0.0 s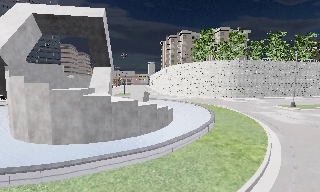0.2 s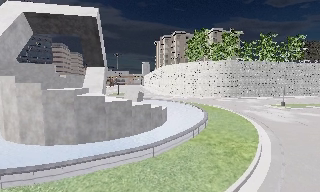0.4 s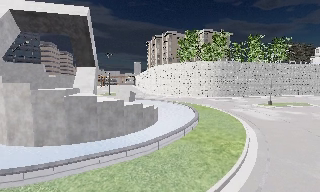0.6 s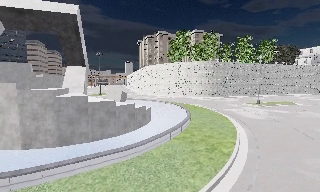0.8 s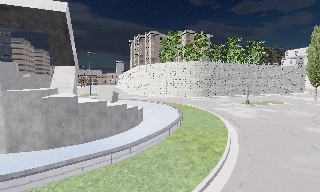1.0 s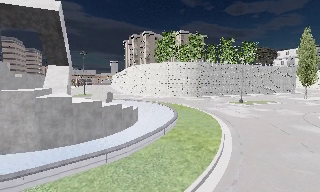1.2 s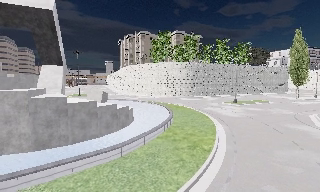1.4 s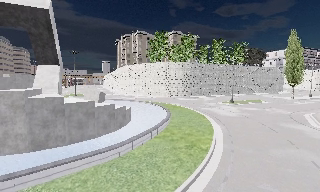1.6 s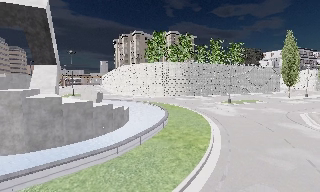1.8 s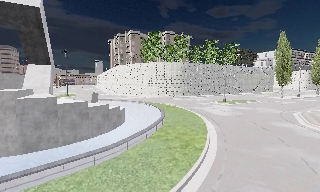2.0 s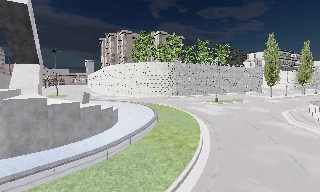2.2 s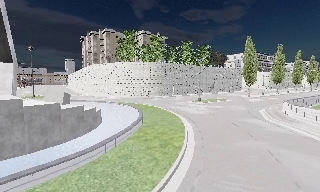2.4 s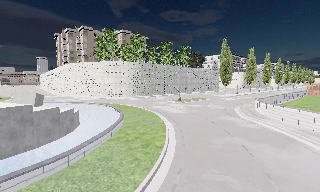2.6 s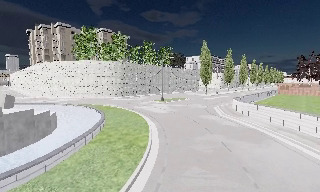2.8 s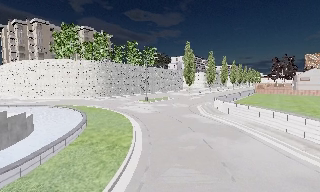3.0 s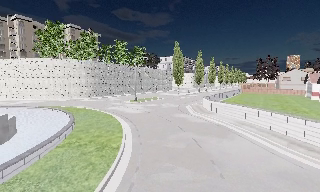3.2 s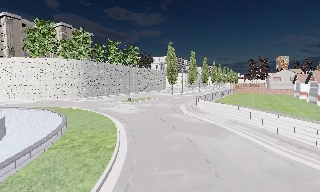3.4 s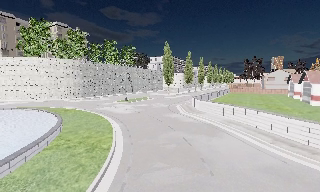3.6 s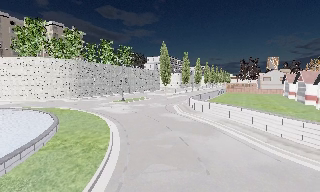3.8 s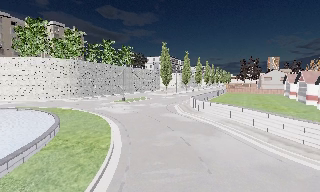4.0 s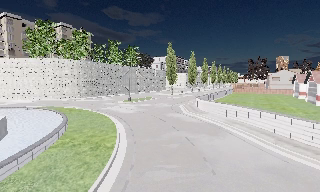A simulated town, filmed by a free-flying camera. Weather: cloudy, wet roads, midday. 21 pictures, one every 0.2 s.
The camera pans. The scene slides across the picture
to the left.
The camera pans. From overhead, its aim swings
clockwise.
0.0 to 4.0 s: The camera pans to its right, which is clockwise from overhead, by about 50 degrees. It travels backward, about 1 m.
The film runs backward here.
